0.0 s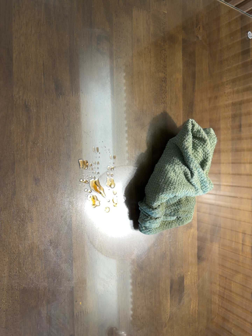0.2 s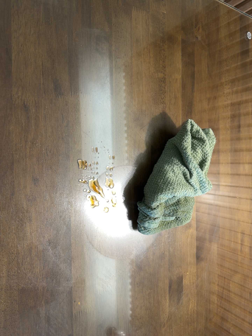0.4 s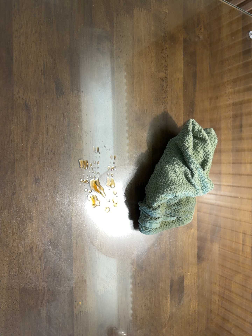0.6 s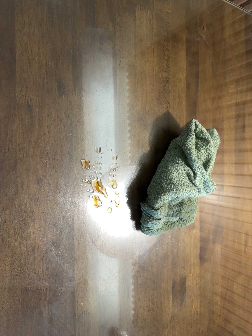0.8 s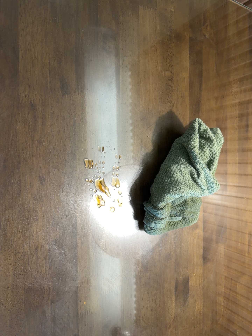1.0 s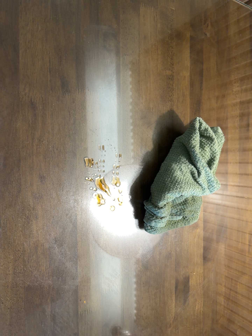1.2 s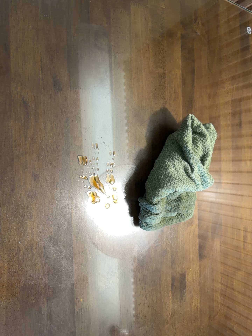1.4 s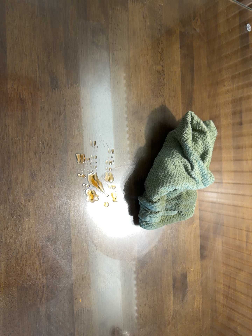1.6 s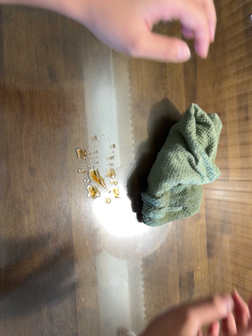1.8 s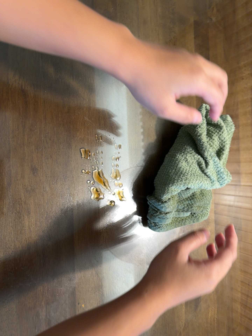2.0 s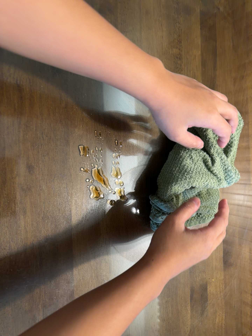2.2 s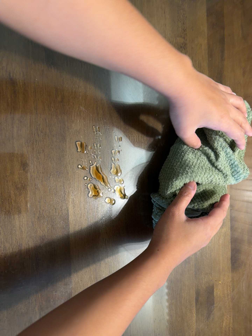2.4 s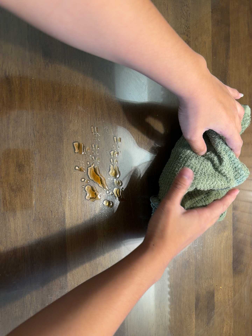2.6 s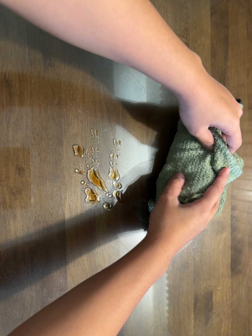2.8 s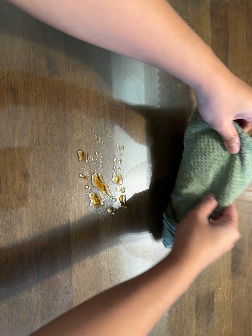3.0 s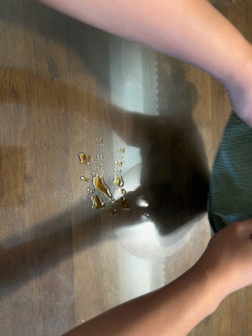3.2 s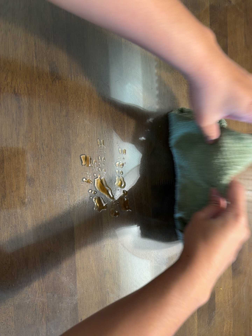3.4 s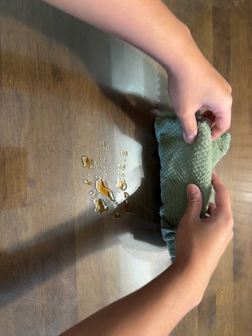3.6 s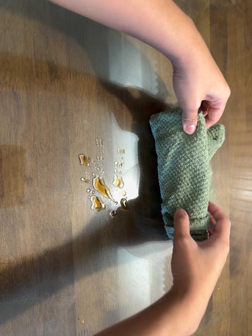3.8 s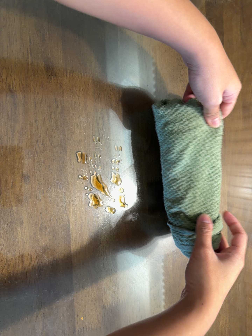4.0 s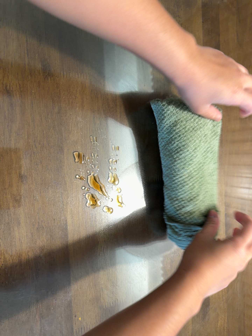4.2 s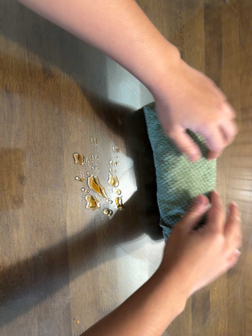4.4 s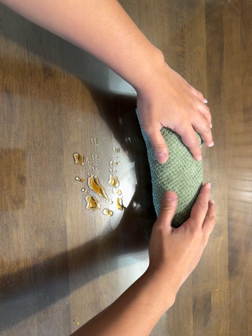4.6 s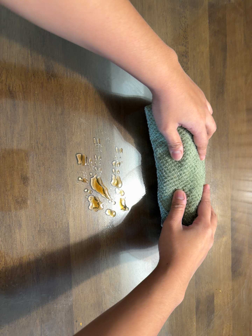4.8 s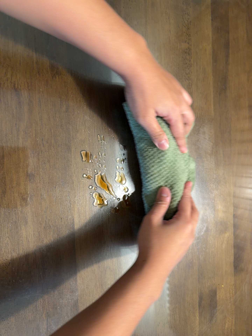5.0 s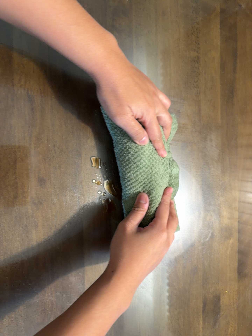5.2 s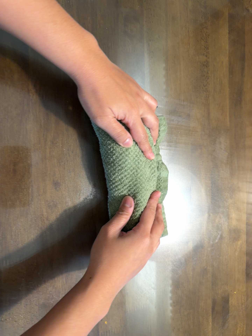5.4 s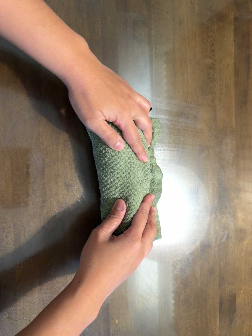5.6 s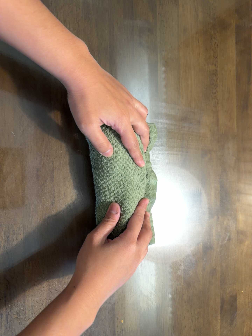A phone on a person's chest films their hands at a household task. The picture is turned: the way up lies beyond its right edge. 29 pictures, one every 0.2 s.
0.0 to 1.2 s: The camera keeps its place and its aim.
1.2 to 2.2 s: The camera travels forward, about 8 cm, so what stands in front looms larger.
2.2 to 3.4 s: The camera shifts only a little, or ends up much as it began.
3.4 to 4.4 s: The camera keeps its place and its aim.
4.4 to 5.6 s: The camera travels to its left, about 7 cm, so close, fixed things drift to the right.
The film runs forward here.
